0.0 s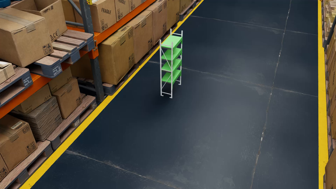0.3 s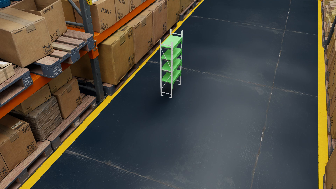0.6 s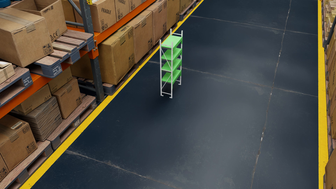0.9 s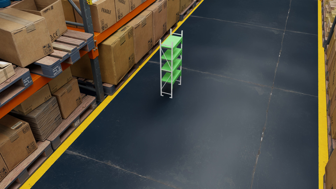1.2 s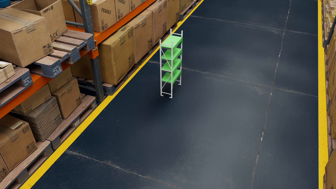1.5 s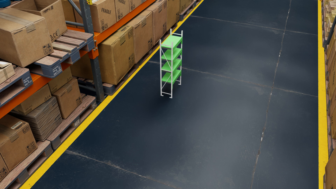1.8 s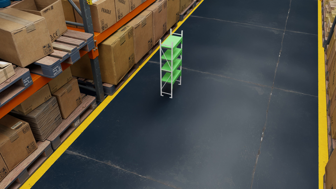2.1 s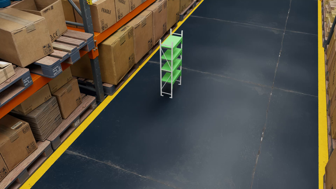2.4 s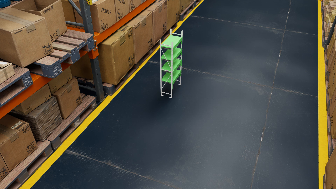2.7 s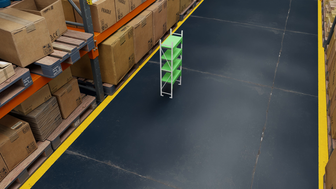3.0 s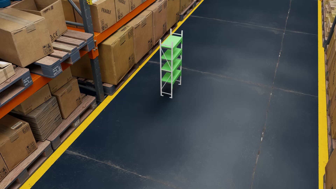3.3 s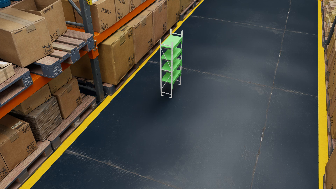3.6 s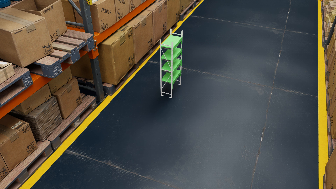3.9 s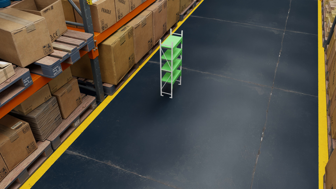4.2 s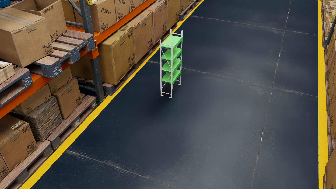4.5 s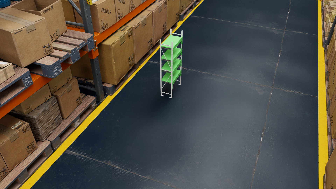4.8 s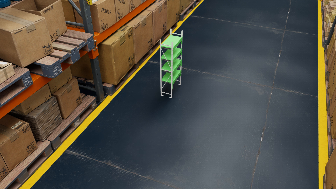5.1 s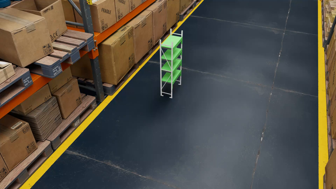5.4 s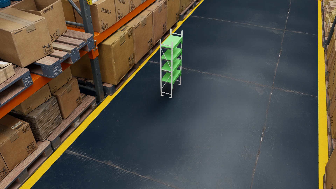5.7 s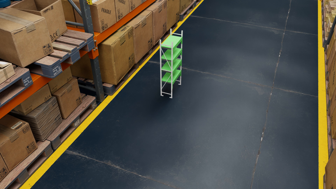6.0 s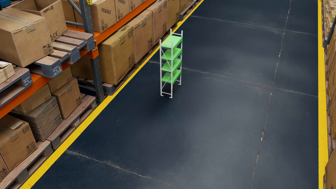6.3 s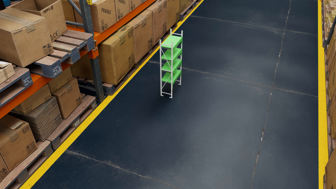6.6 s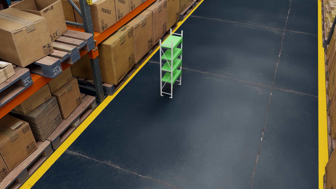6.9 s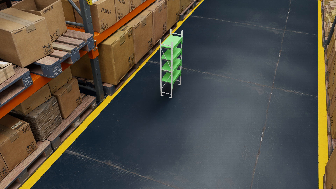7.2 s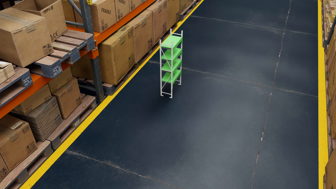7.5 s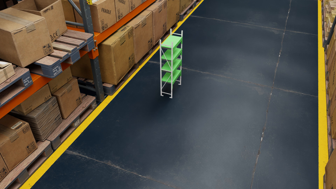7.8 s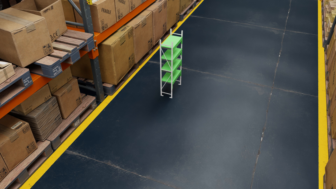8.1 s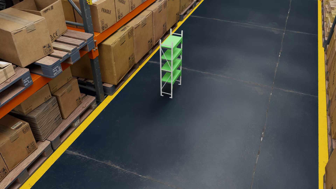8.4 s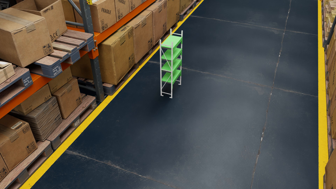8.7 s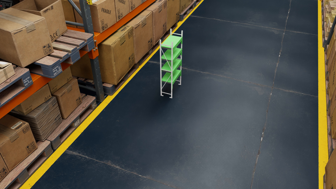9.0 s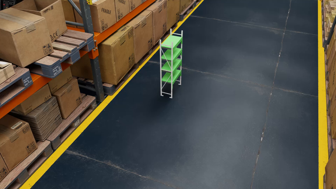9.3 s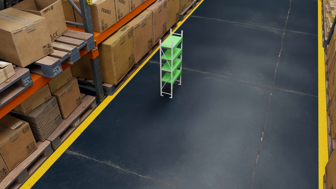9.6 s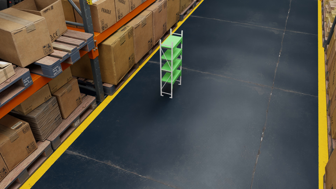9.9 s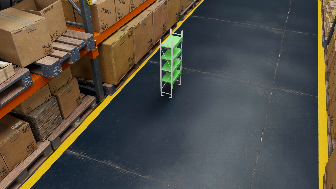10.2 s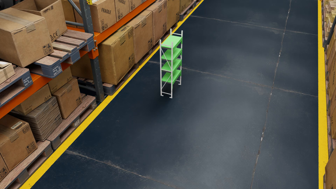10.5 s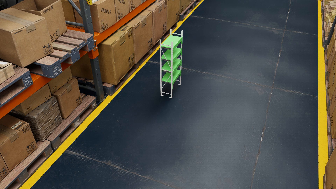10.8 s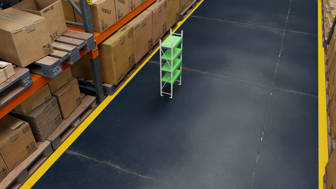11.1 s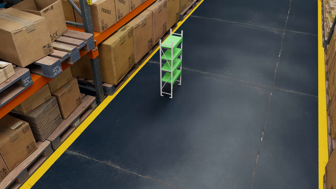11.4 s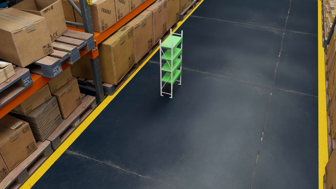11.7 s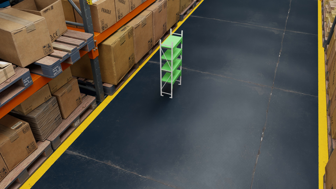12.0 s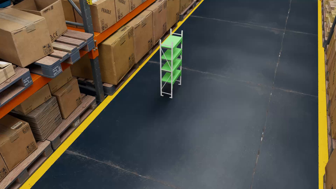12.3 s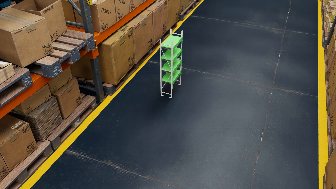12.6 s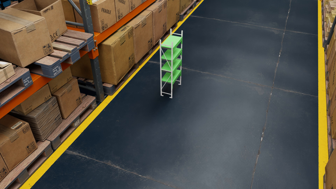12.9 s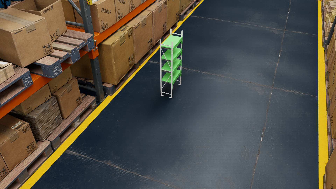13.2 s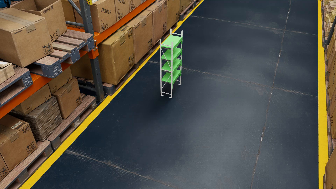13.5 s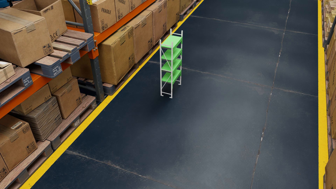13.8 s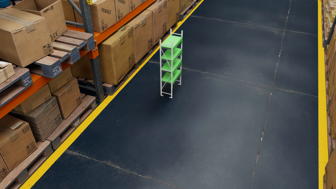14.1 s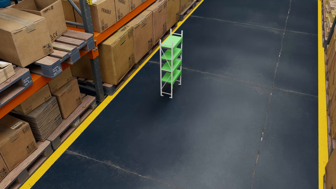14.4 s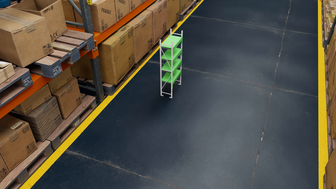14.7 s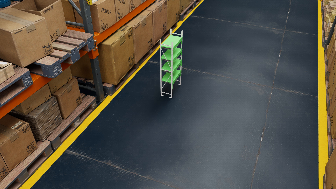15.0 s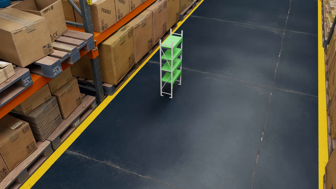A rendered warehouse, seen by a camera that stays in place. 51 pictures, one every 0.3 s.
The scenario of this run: A forklift runs into an object in its way.
